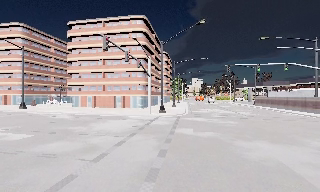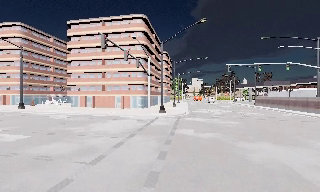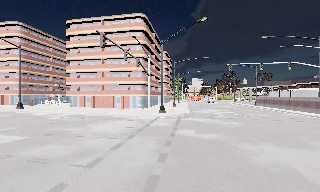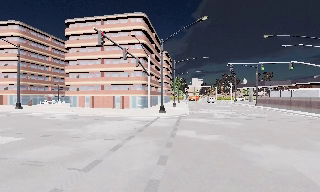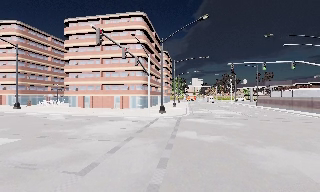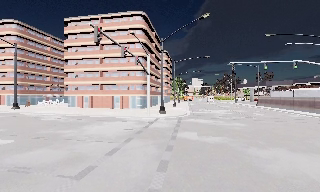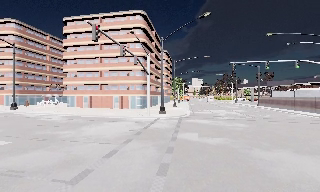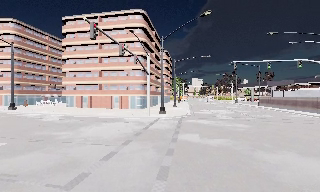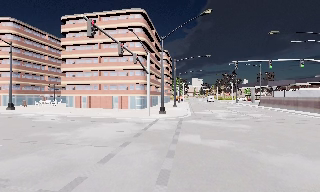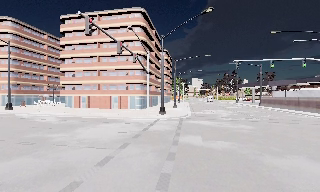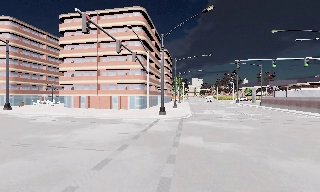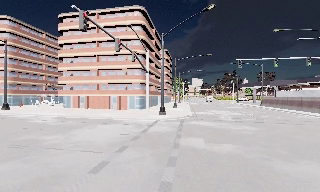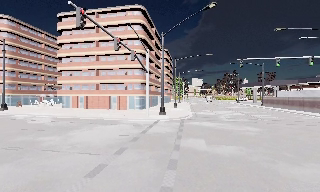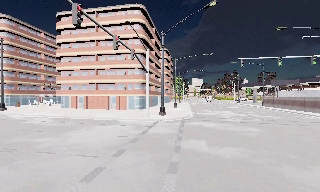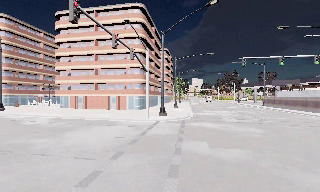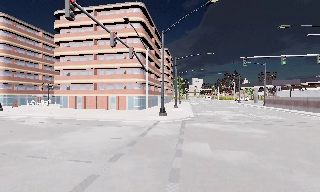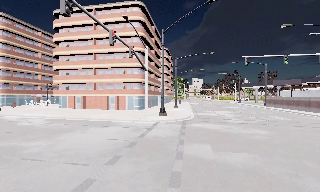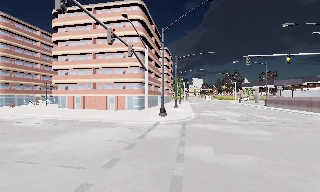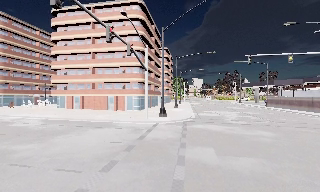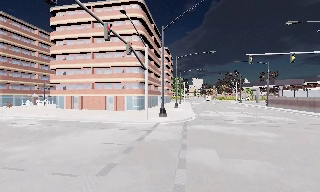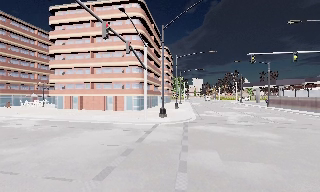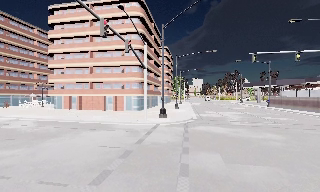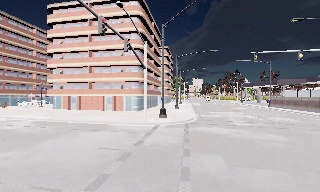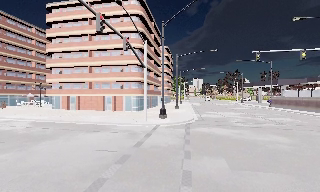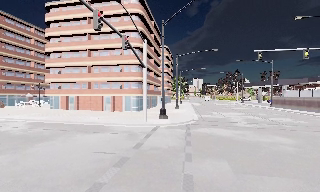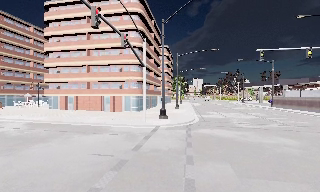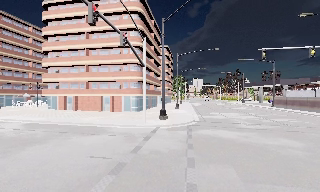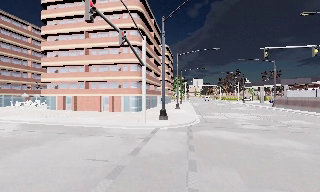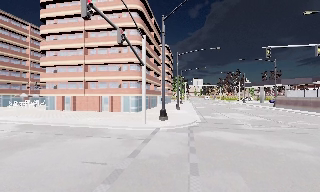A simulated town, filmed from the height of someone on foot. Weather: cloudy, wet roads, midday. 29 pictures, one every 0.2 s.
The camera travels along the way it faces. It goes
forward.
0.0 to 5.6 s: The camera travels forward, about 8 m, so what stands in front looms larger.
The film runs forward here.
